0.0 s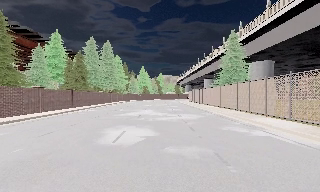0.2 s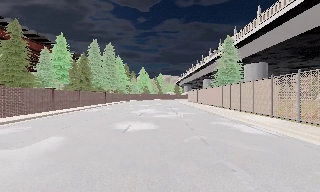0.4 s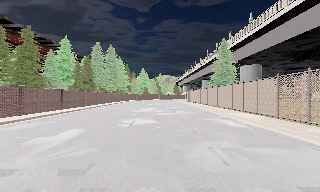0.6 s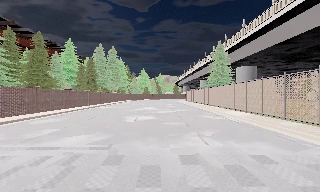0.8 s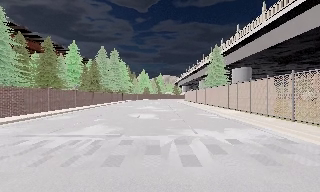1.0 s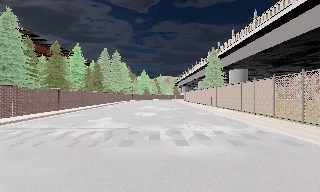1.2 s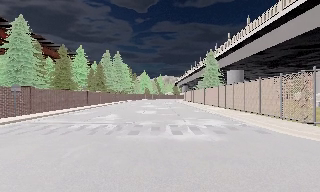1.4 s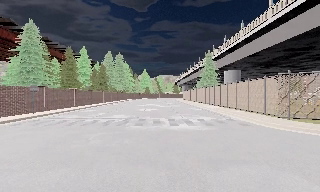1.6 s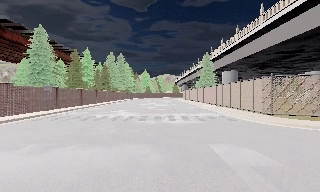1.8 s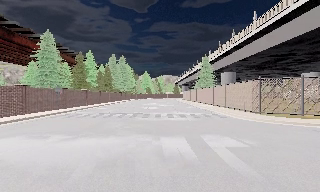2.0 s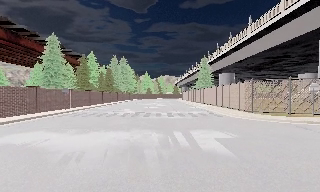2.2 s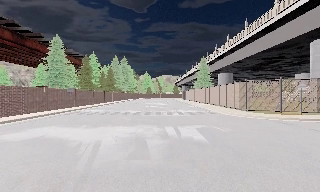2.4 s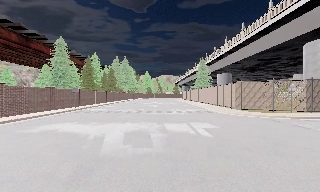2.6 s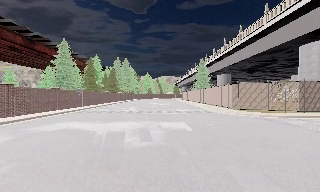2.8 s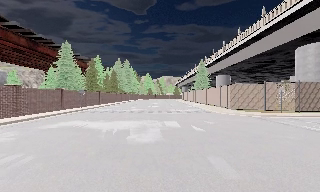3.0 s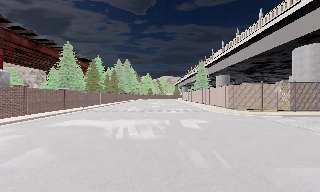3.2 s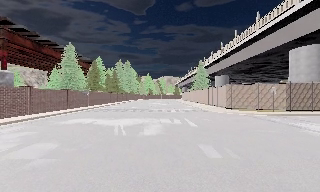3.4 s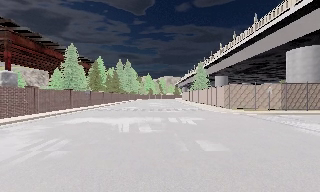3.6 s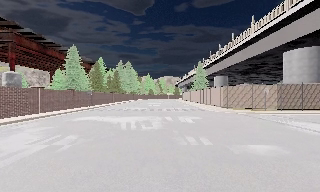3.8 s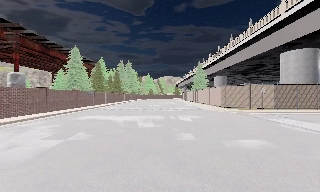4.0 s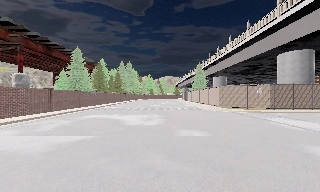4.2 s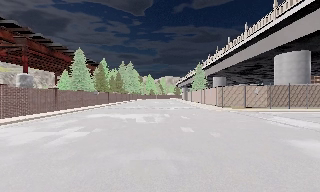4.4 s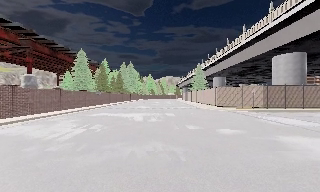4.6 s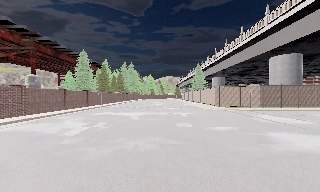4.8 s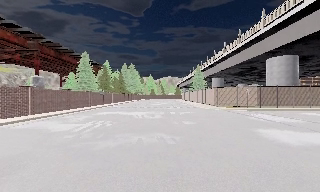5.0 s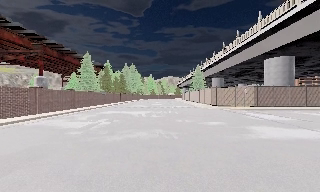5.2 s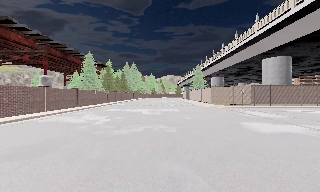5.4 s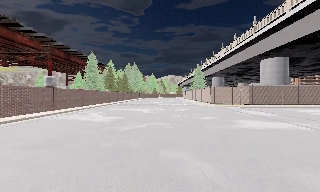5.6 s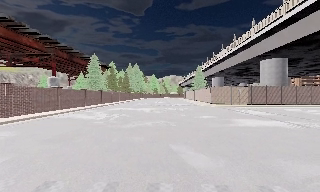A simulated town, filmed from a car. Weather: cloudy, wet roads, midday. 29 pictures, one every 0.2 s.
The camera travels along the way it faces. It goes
backward.
0.0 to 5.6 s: The camera travels backward, about 30 m, so what stands in front gets smaller. It loses speed.
The film runs backward here.
